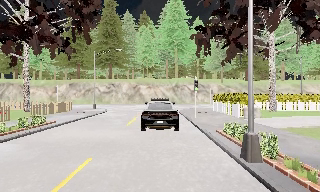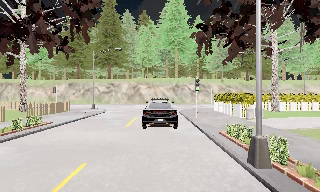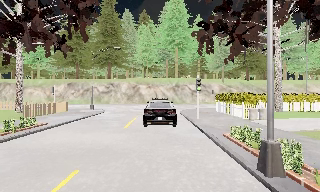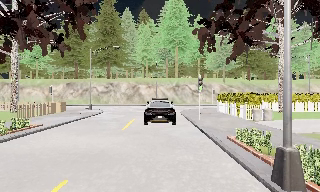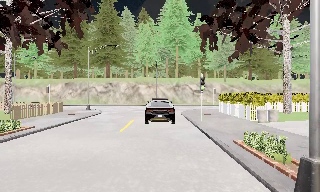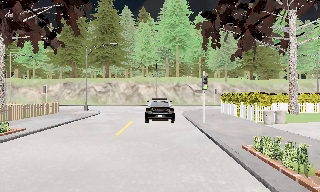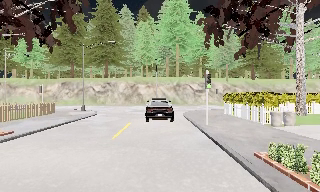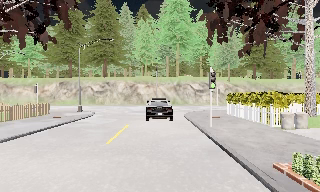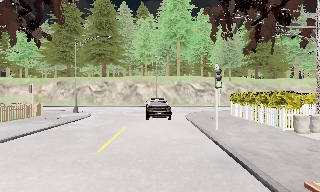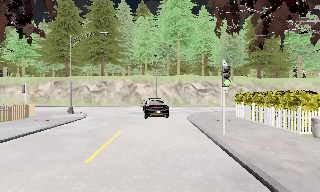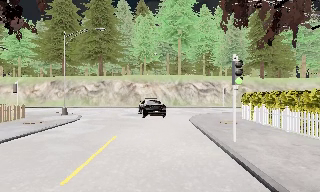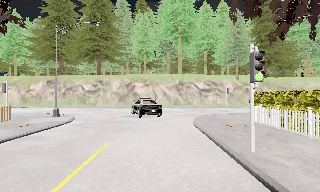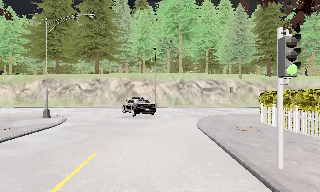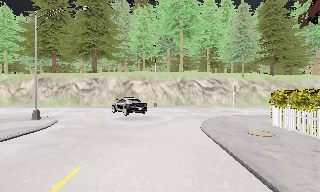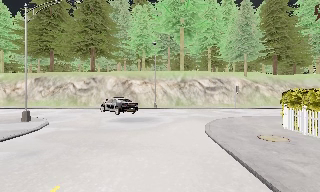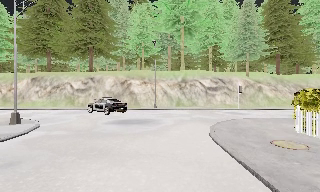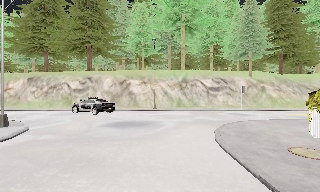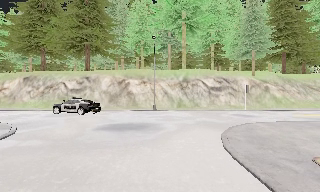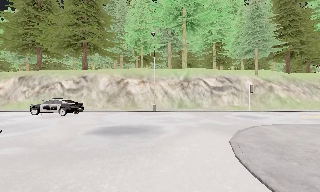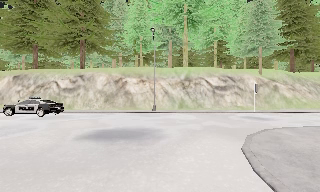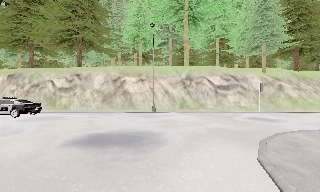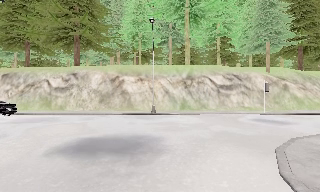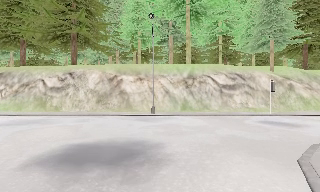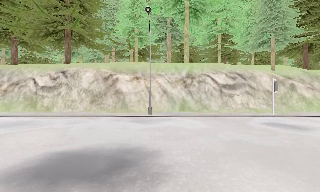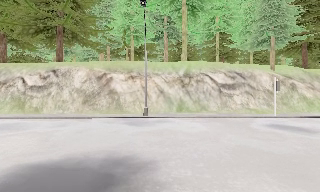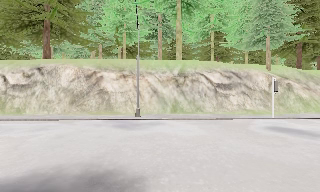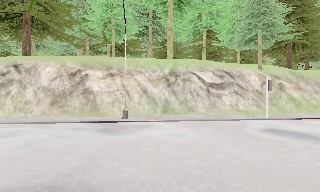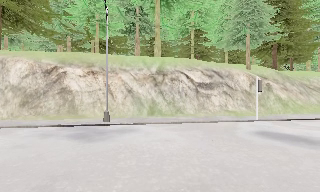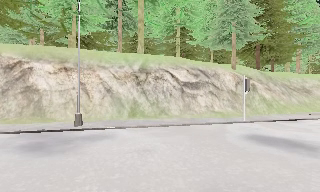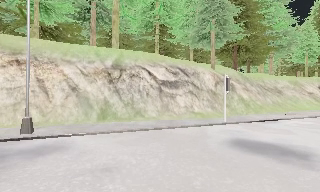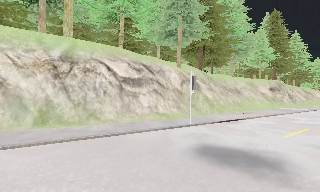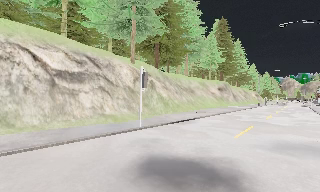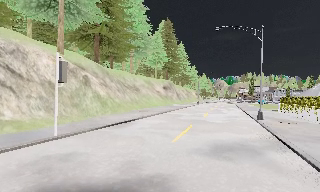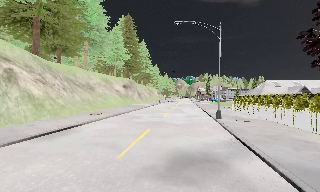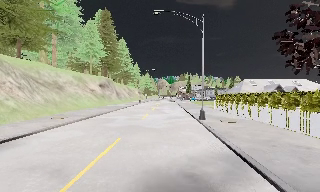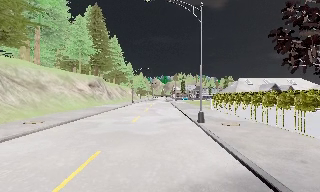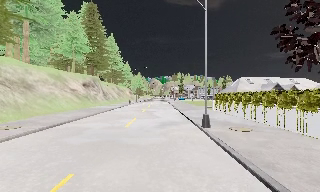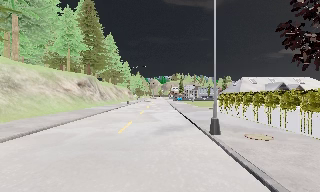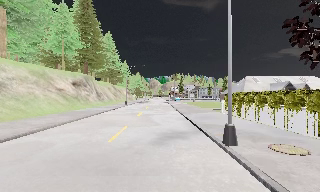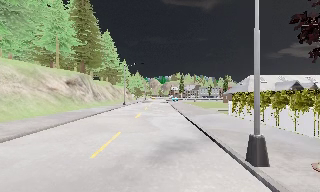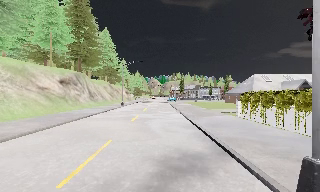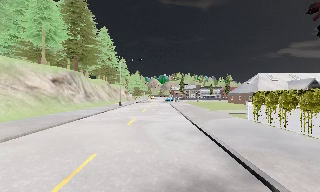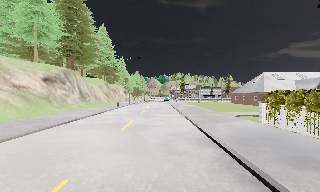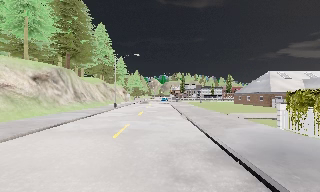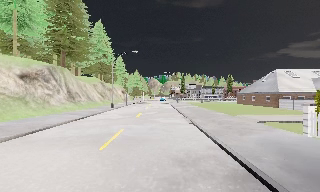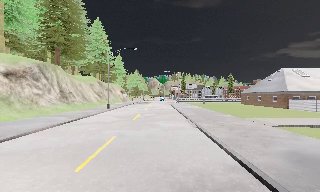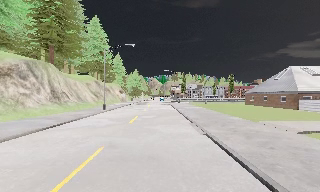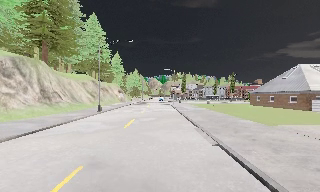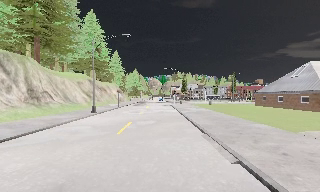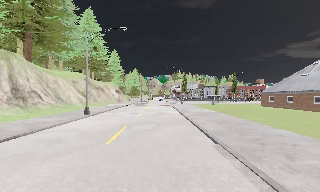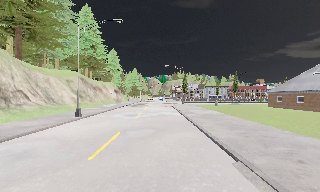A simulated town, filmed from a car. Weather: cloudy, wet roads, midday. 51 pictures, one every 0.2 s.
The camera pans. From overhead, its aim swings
clockwise.
The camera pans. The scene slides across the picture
to the left.
0.0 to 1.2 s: The camera travels forward, about 3 m, so what stands in front looms larger. It gains speed.
1.2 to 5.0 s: The camera travels forward, about 17 m, so what stands in front looms larger.
5.0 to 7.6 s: The scene slides to the left, as the camera pans about 85 degrees to its right. It travels forward, about 18 m.
7.6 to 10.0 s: The camera travels forward, about 18 m, so what stands in front looms larger.
The film runs forward here.
